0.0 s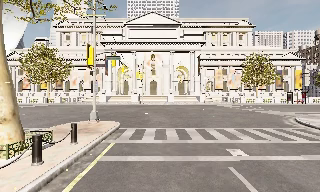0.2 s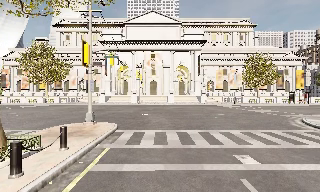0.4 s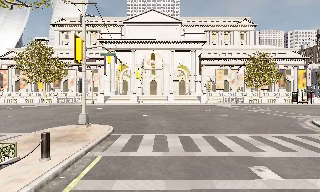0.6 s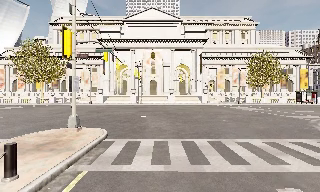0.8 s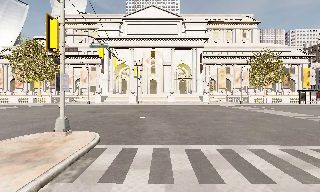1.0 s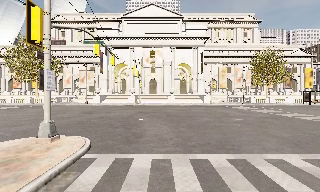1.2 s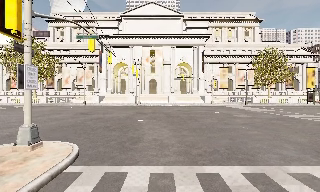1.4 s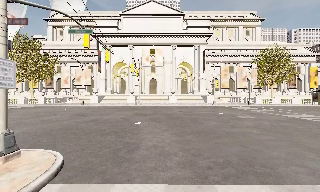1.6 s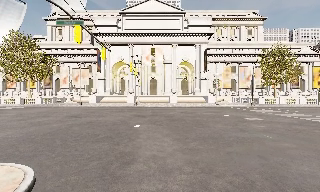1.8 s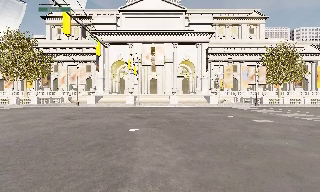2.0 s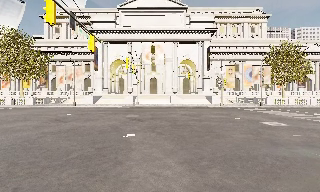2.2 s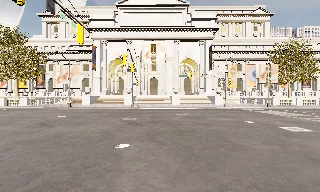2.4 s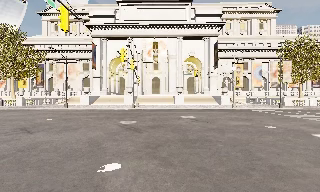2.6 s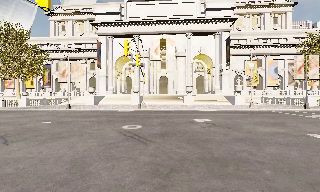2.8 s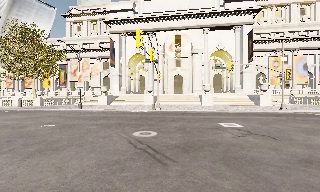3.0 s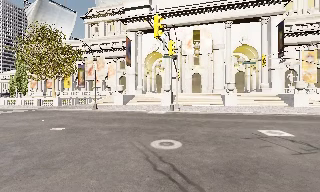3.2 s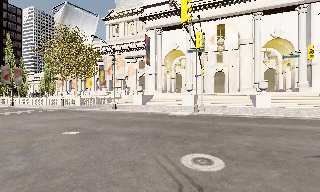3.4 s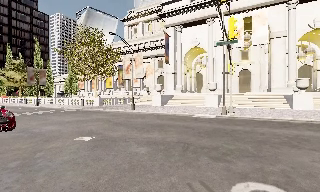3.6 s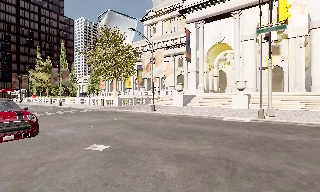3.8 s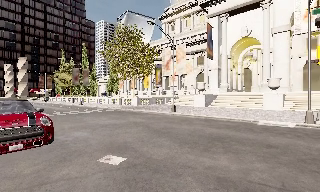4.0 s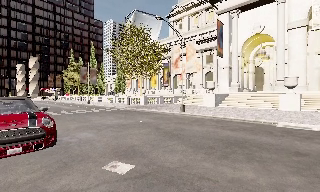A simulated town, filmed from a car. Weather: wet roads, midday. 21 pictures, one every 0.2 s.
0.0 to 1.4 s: The camera travels forward, about 6 m, so what stands in front looms larger.
1.4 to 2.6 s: The camera travels forward, about 8 m, so what stands in front looms larger. It gains speed.
2.6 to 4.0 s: The camera pans to its left, which is counterclockwise from overhead, by about 40 degrees. It travels forward, about 10 m. It loses speed.
The film runs forward here.
